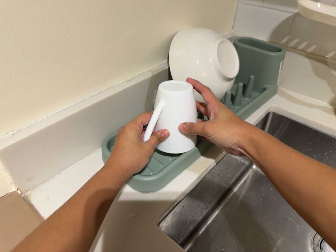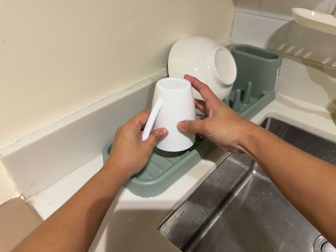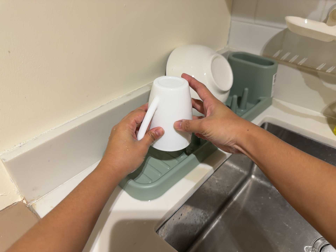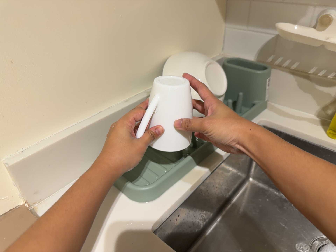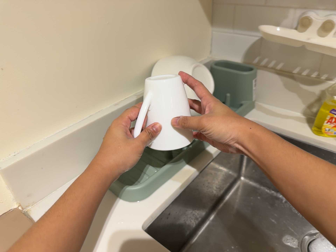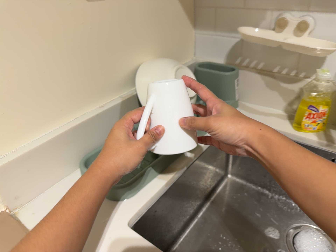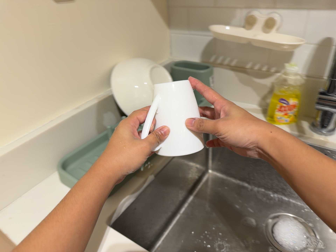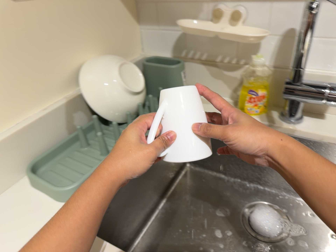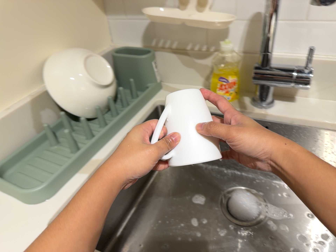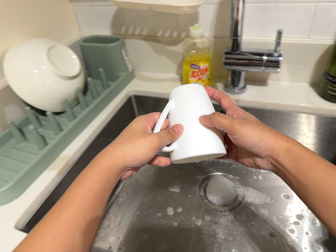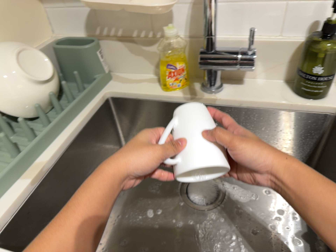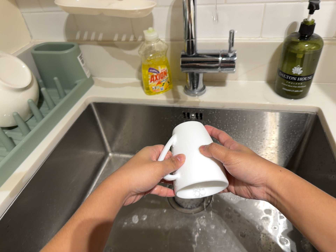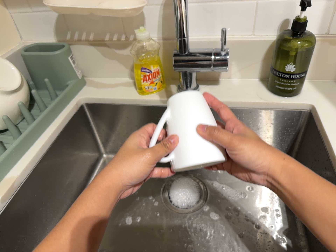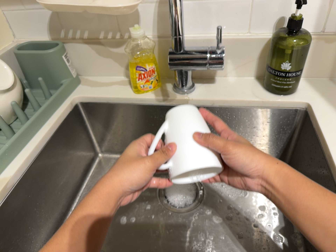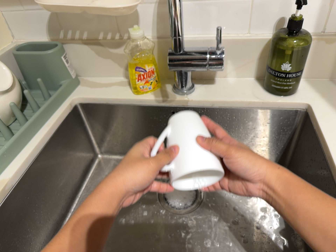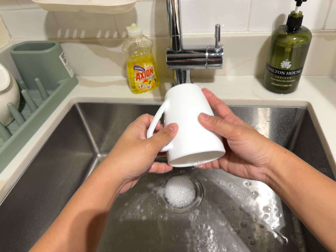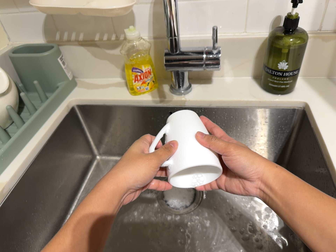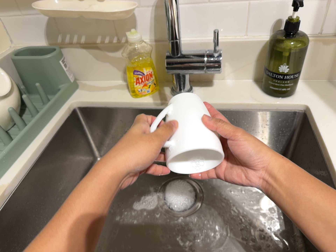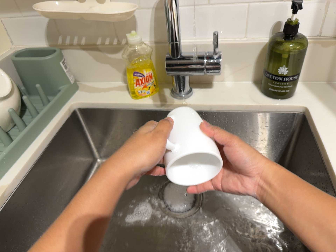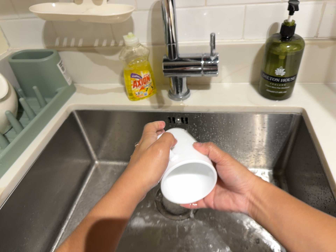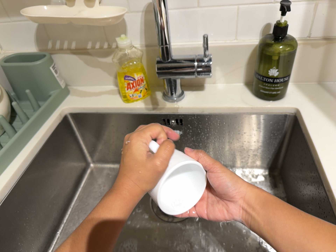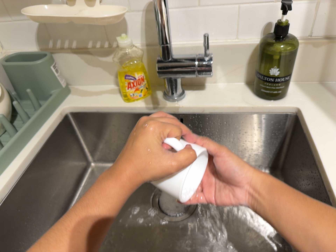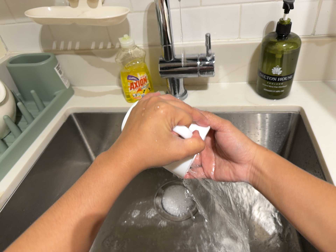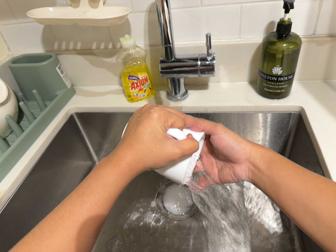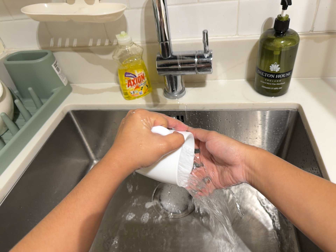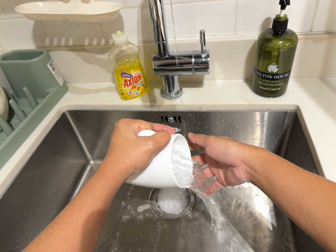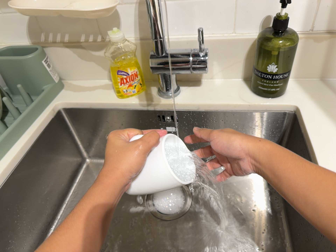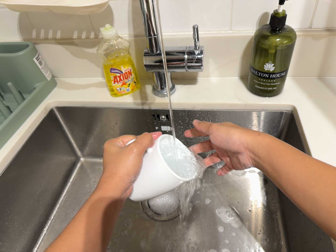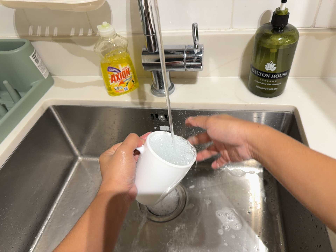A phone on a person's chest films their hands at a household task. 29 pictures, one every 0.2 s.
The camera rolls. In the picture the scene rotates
counterclockwise.
0.0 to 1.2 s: The camera travels backward and to its right, about 12 cm, so what stands in front gets smaller. It rolls about its line of sight by about 10 degrees, and the scene rotates counterclockwise.
1.2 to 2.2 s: The camera pans to its right by about 15 degrees. It travels to its right, about 12 cm, so close, fixed things drift to the left. It rolls about its line of sight by about 15 degrees, and the scene rotates counterclockwise.
2.2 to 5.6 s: The camera travels to its right and forward, about 9 cm, so close, fixed things drift to the left.
The film runs backward here.
